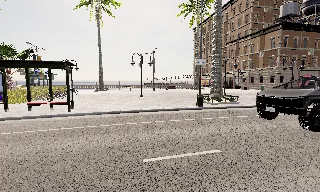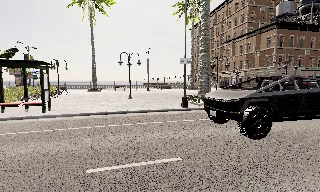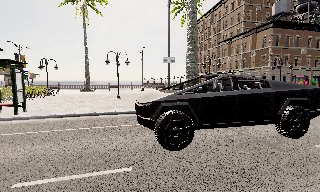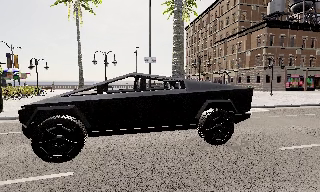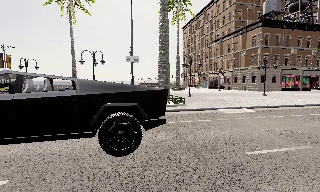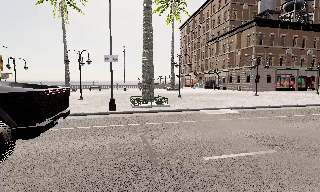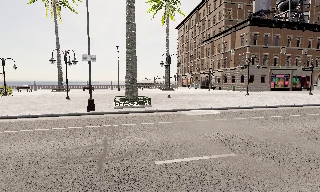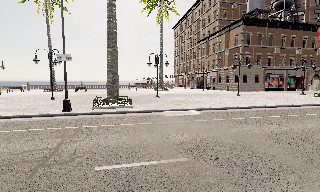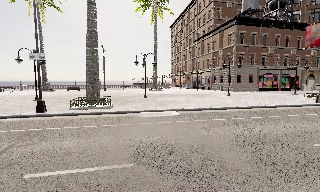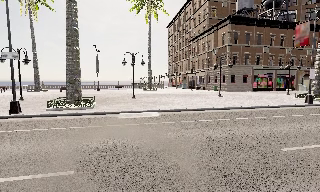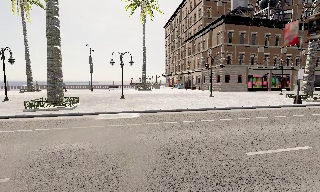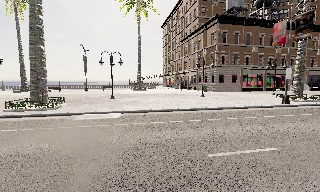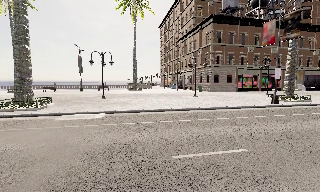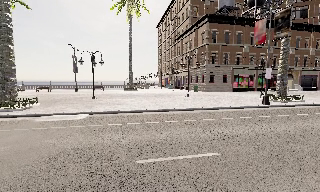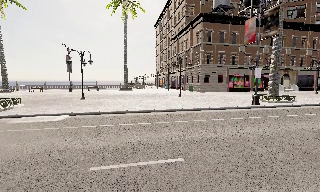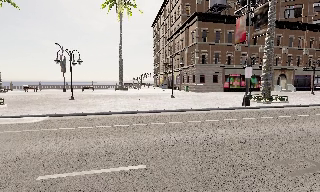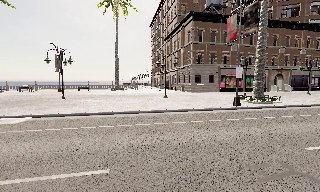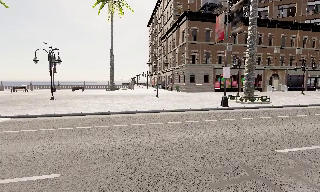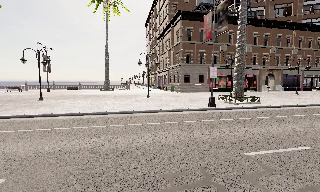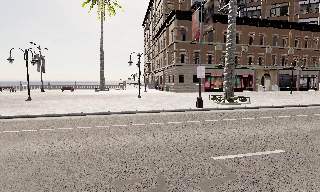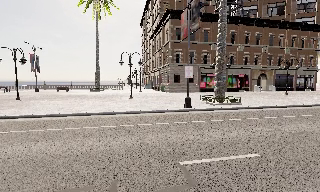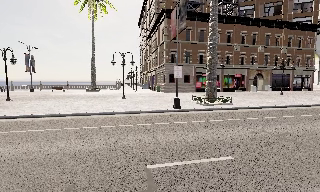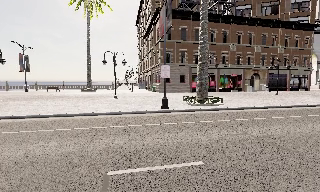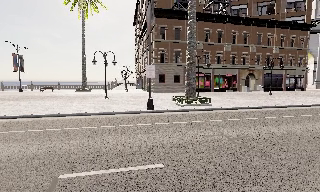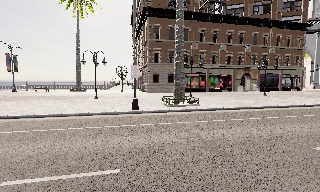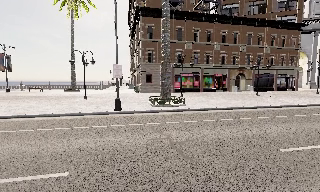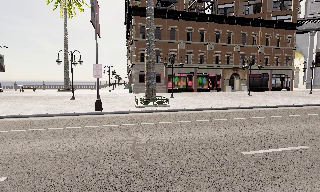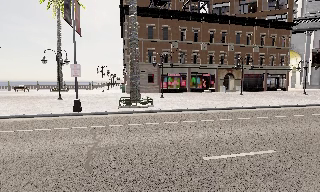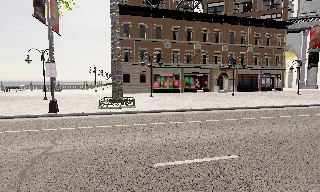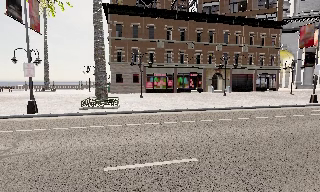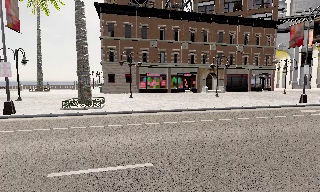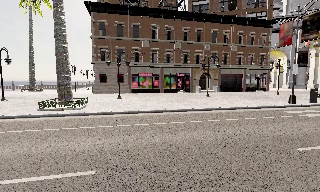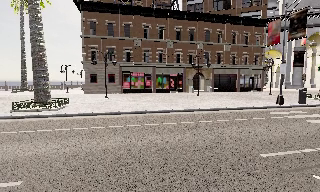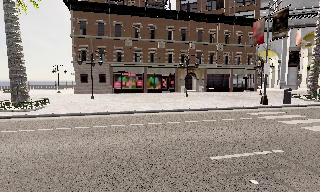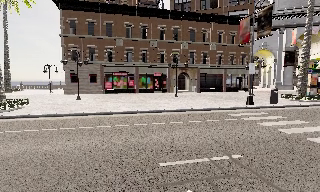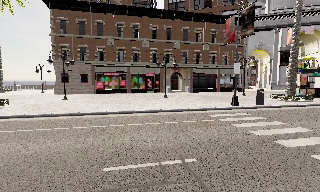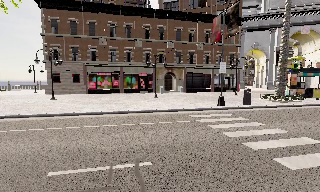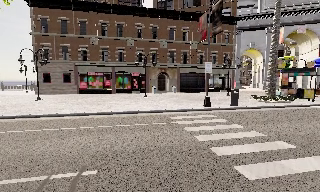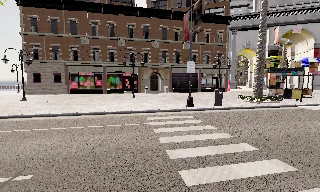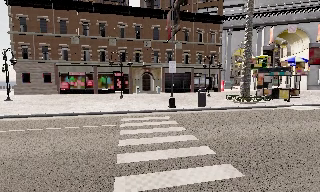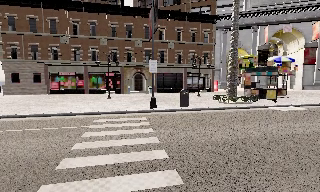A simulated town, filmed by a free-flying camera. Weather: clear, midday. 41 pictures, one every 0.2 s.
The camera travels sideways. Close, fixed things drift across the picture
to the left.
0.0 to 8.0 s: The camera travels to its right, about 45 m, so close, fixed things drift to the left.
The film runs forward here.
